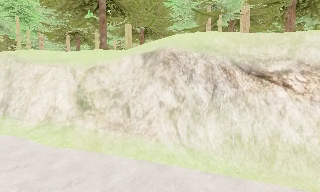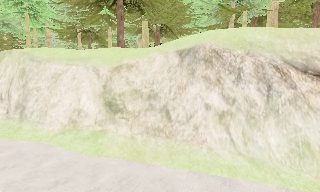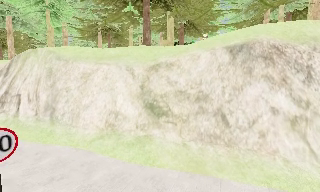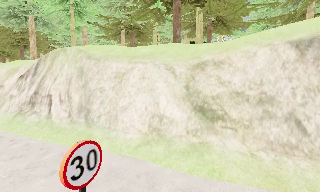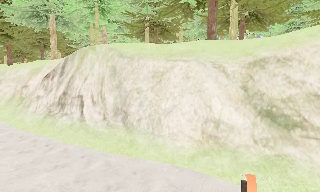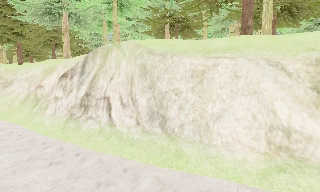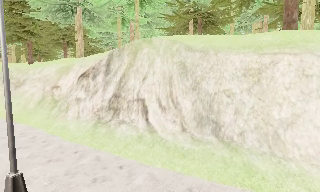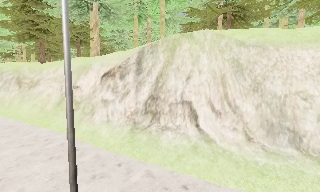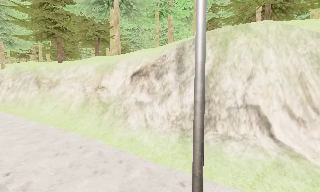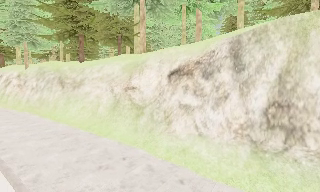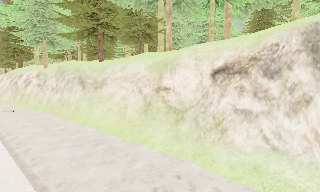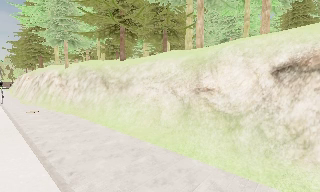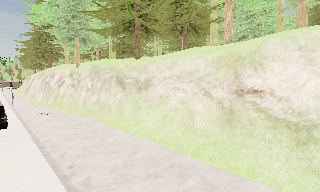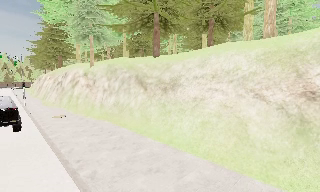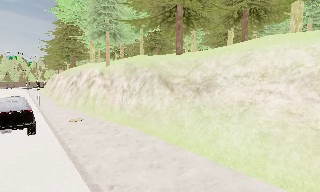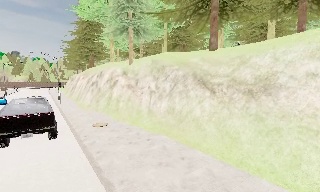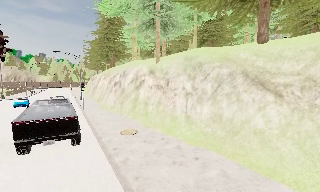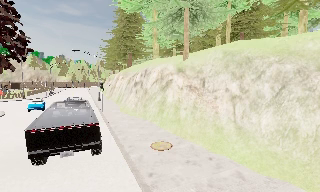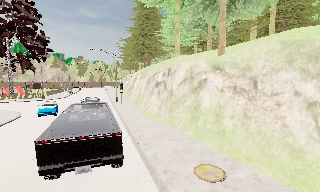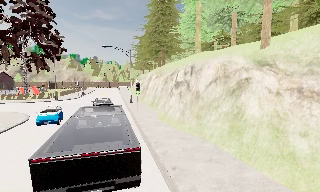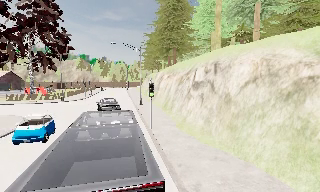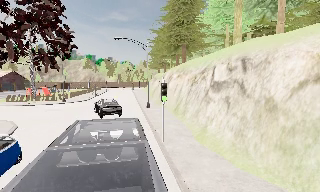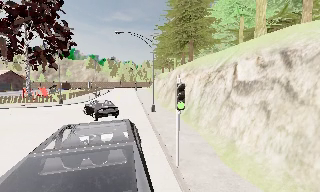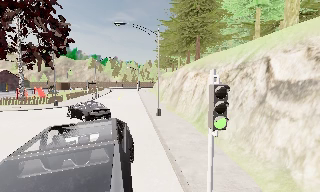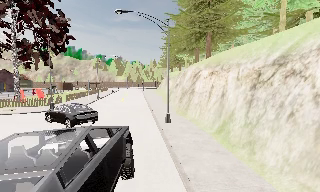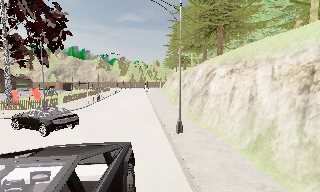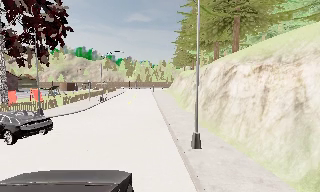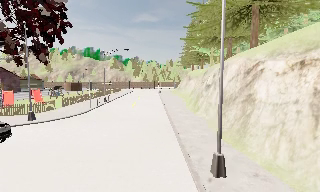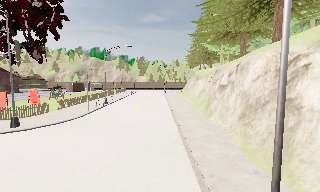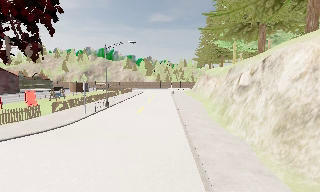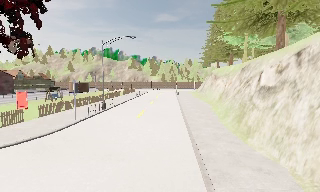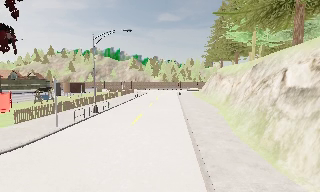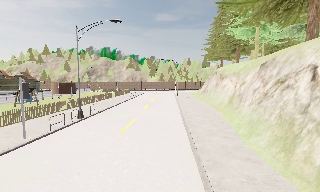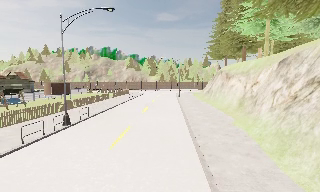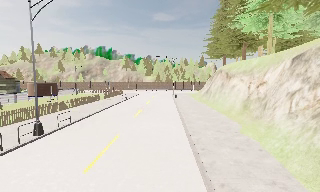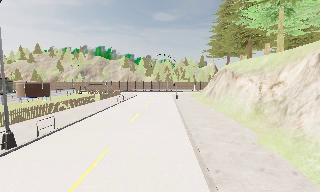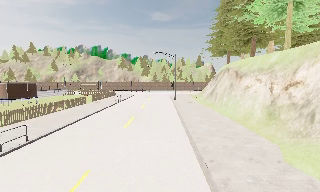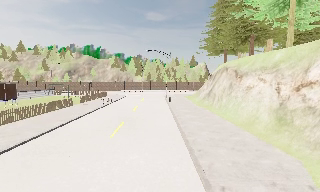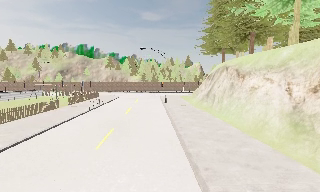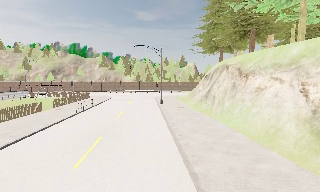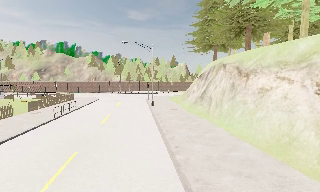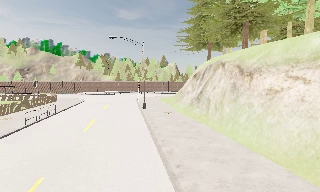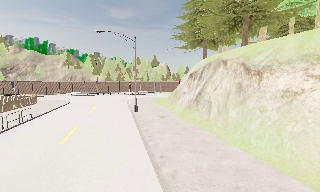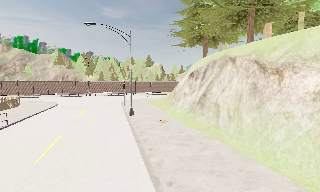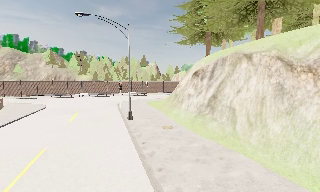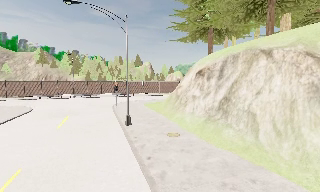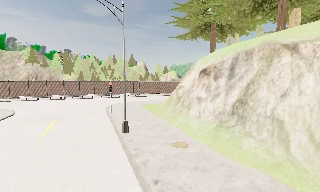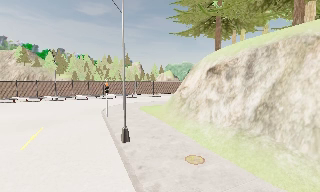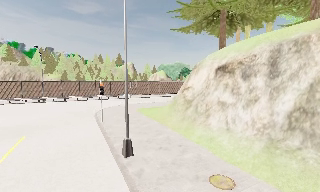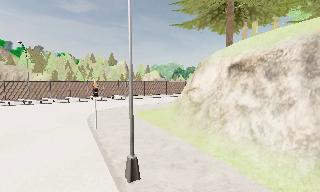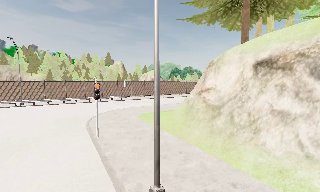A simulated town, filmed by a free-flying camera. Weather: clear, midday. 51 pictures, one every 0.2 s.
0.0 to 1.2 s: The camera travels to its left and forward, about 13 m, so close, fixed things drift to the right.
1.2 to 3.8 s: The scene slides to the right, as the camera pans about 45 degrees to its left. It travels forward and to its left, about 30 m.
3.8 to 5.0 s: The camera travels forward, about 14 m, so what stands in front looms larger.
5.0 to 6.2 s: The camera swings to its left by about 10 degrees, and the scene slides to the right. It travels forward, about 13 m, so what stands in front looms larger.
6.2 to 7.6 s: The camera travels forward, about 13 m, so what stands in front looms larger.
7.6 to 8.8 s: The camera pans to its right, which is clockwise from overhead, by about 15 degrees. It travels forward, about 10 m, so what stands in front looms larger.
8.8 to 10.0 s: The camera pans to its right, which is clockwise from overhead, by about 10 degrees. It travels forward and to its left, about 10 m, so what stands in front looms larger.
The film runs forward here.
